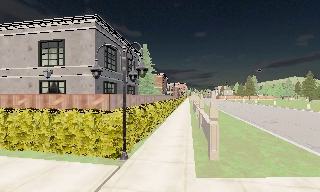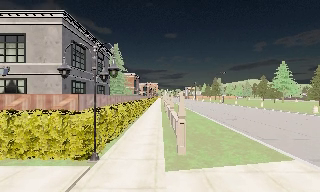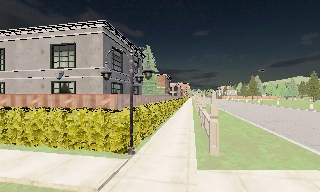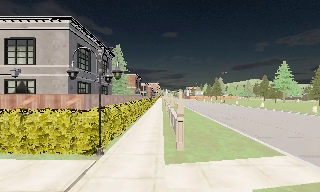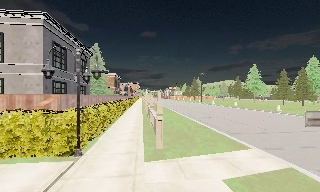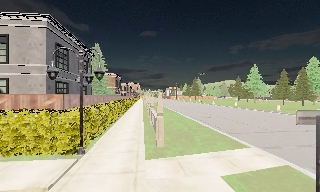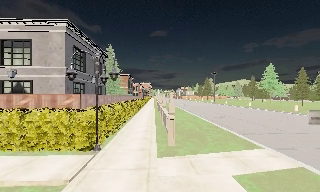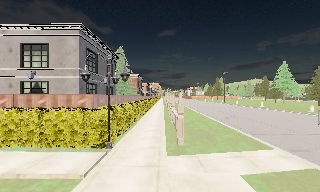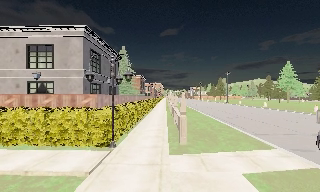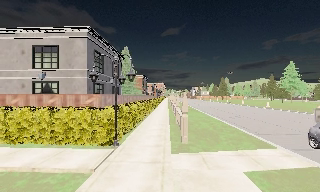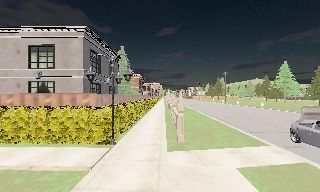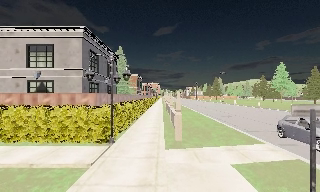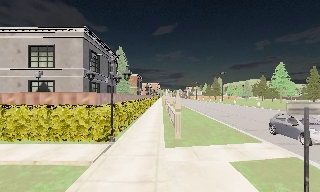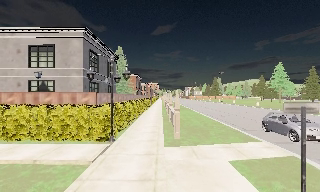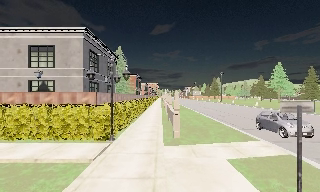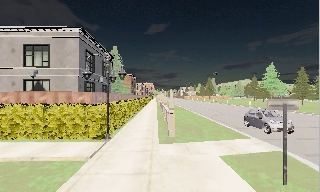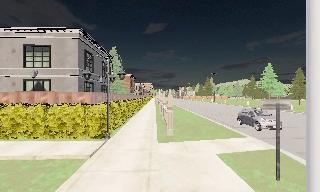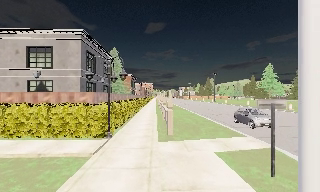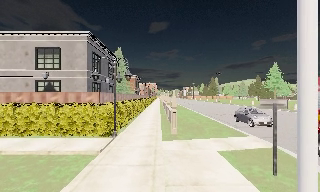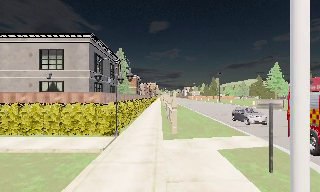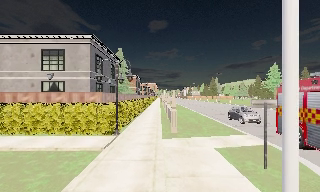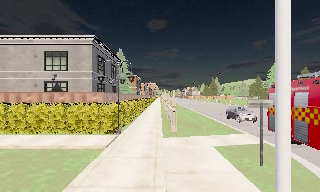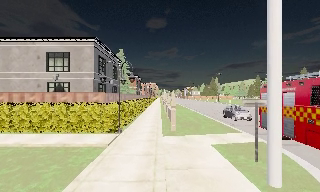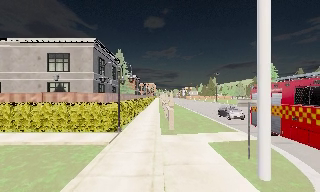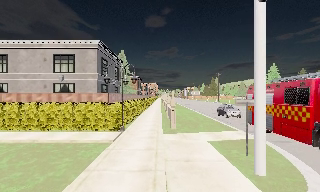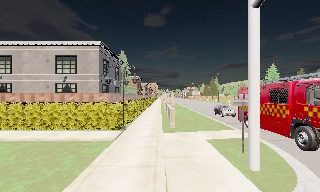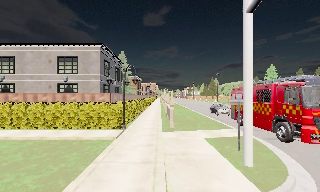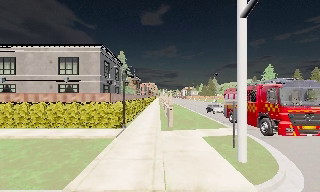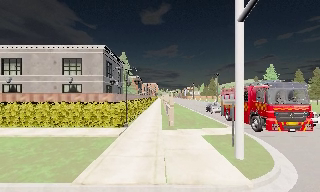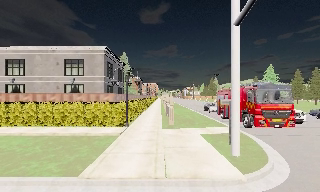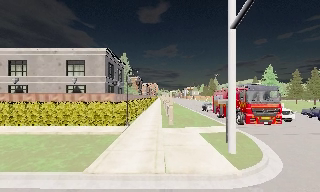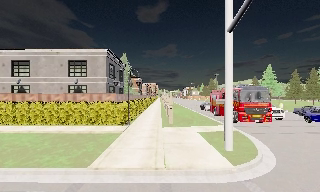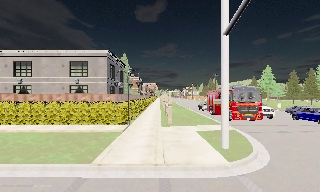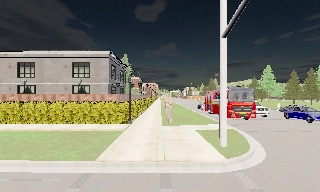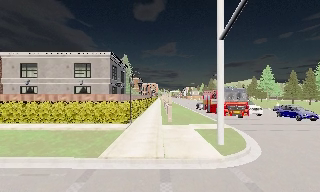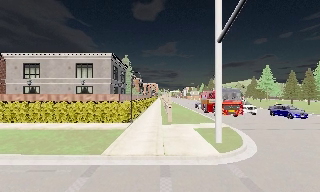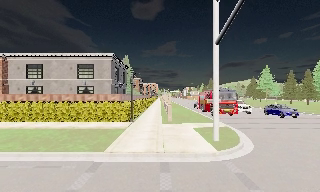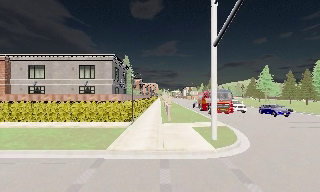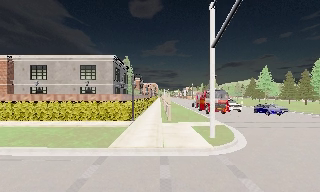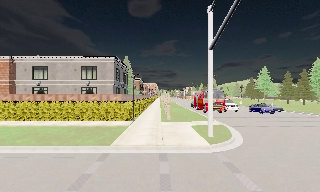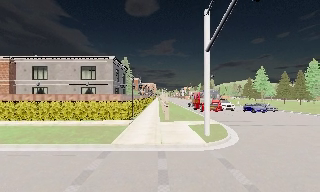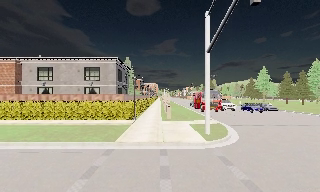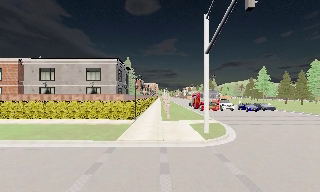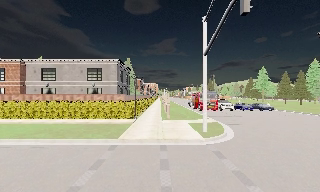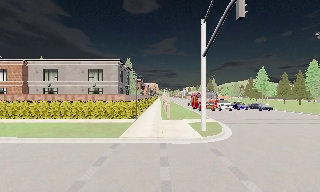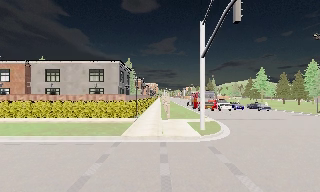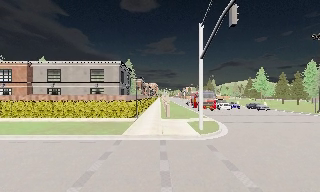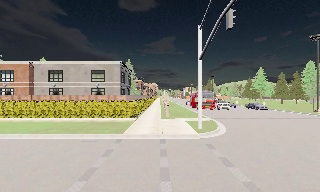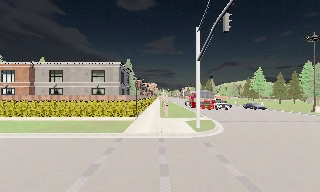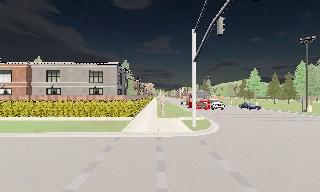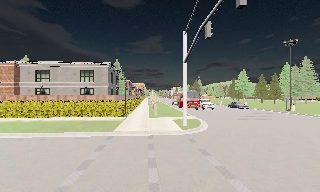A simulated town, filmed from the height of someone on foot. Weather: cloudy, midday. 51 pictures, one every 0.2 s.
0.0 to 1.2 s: The camera pans to its right, which is clockwise from overhead, by about 10 degrees. It travels backward, about 1.5 m, so what stands in front gets smaller.
1.2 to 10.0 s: The camera travels backward, about 12 m, so what stands in front gets smaller.
The film runs backward here.
